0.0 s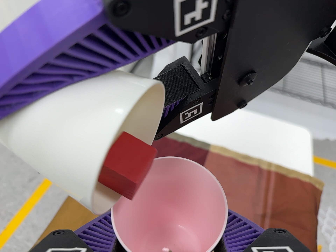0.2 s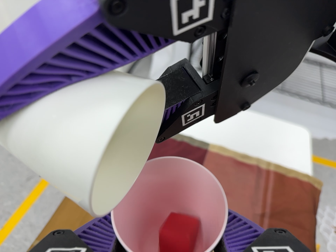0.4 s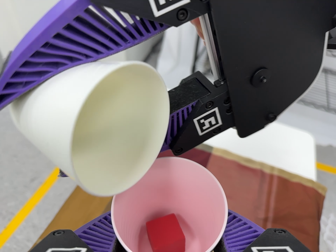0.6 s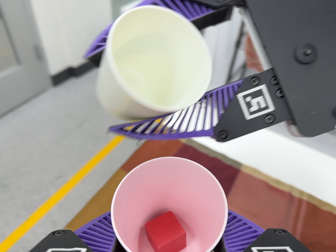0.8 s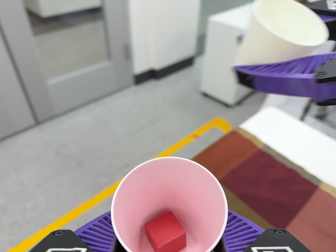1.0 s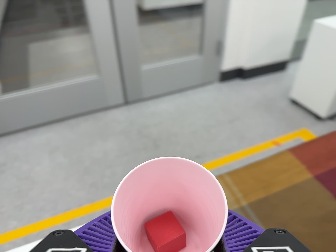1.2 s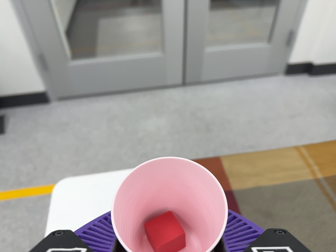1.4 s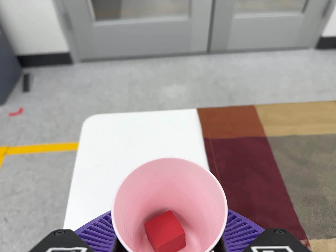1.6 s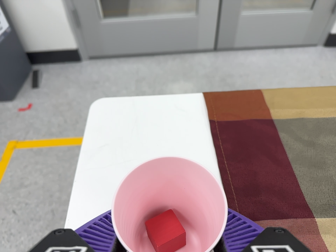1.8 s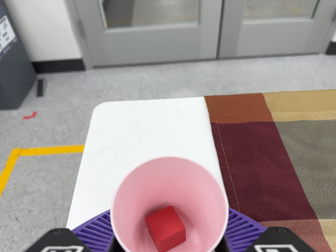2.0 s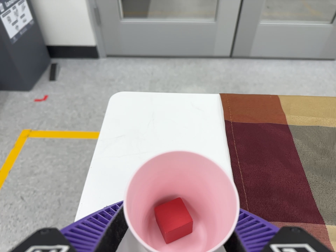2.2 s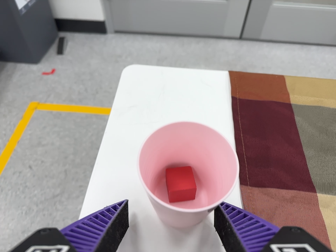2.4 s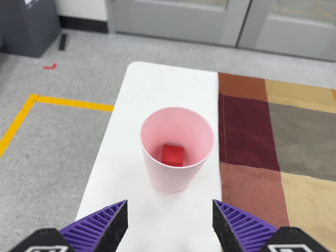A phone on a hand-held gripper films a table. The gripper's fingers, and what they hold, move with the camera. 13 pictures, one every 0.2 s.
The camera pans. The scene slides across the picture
to the right.
The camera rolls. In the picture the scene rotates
clockwise.
0.0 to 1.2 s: The scene slides to the right, as the camera pans about 45 degrees to its left. It travels toward the bottom of its view and to its left, about 20 cm, so close, fixed things drift upward. It rolls about its line of sight by about 35 degrees, and the scene rotates clockwise.
1.2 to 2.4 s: The camera travels toward the bottom of its view, backward and to its left, about 14 cm, so close, fixed things drift upward. Its aim tips toward the bottom of its view by about 10 degrees, and the scene shifts upward. It rolls about its line of sight by about 15 degrees, and the scene rotates clockwise.
The film runs forward here.
